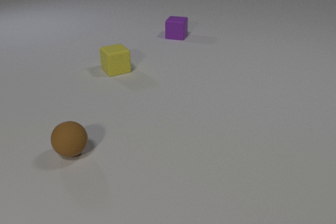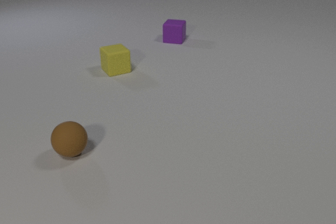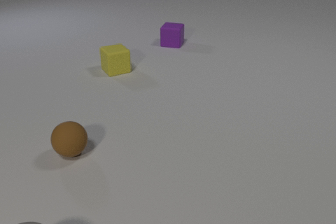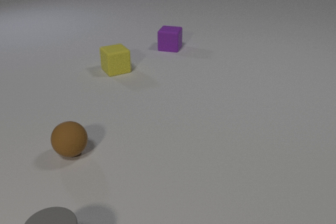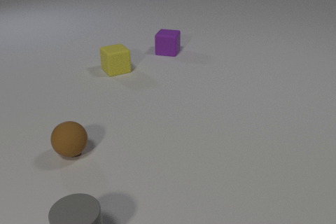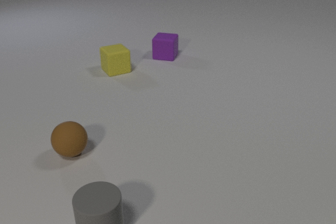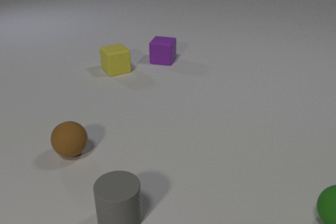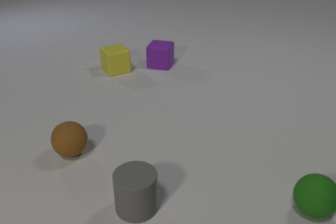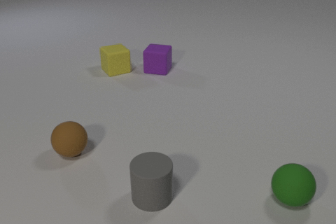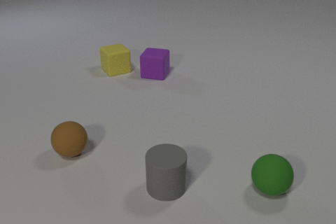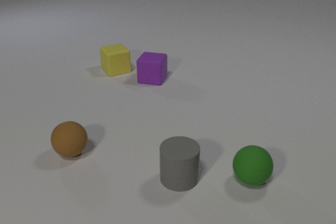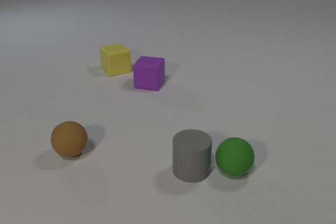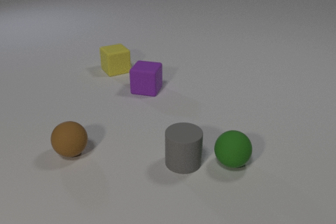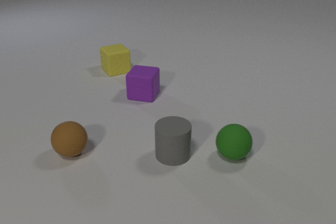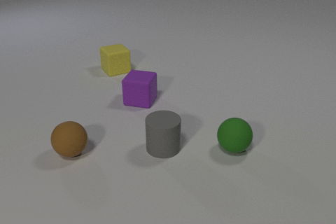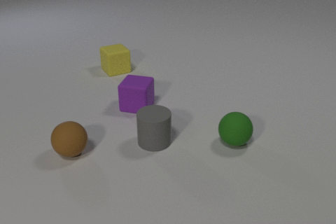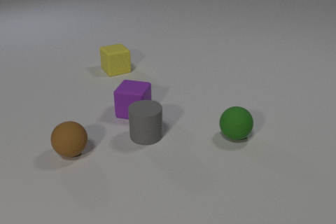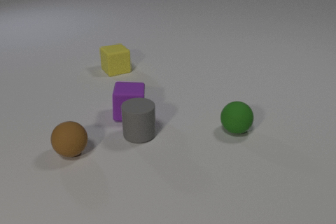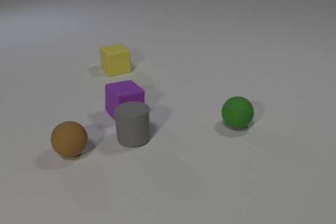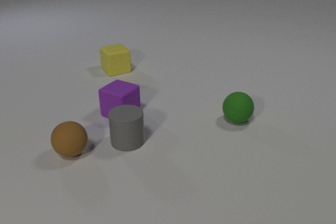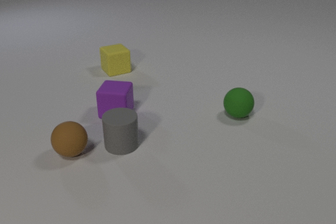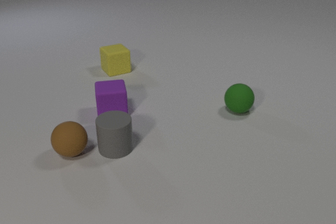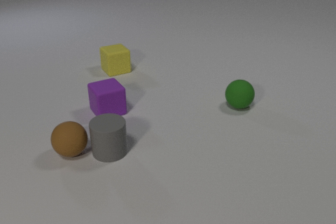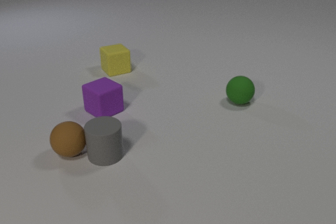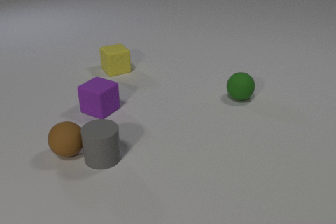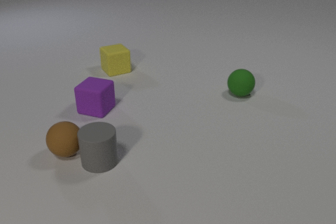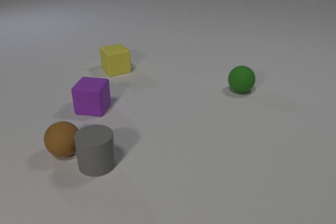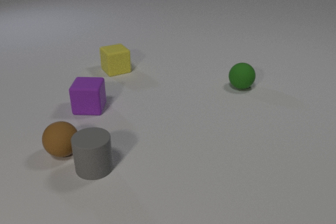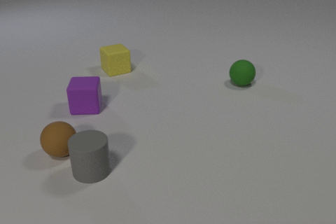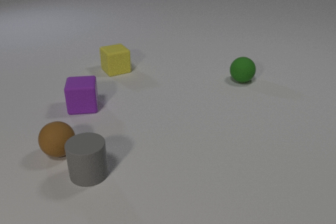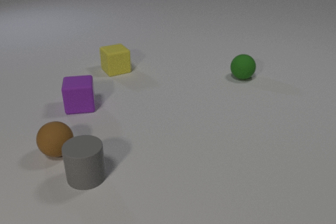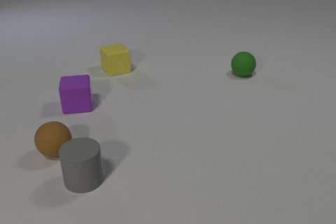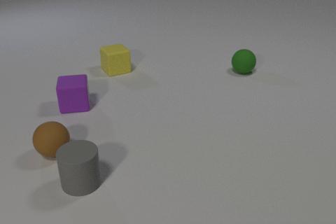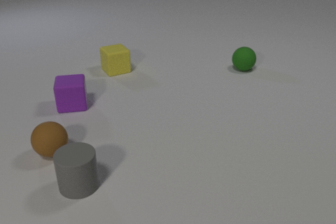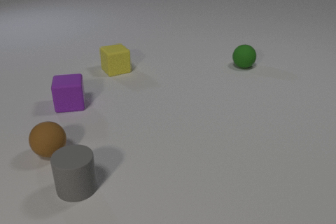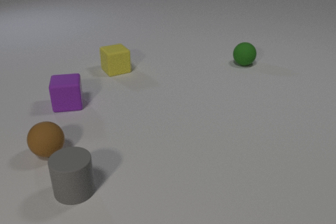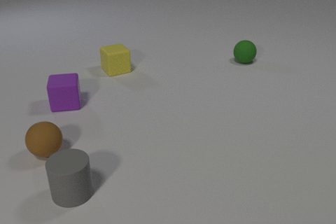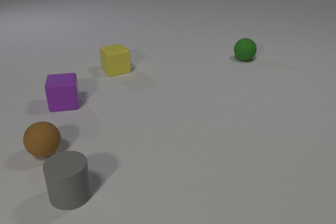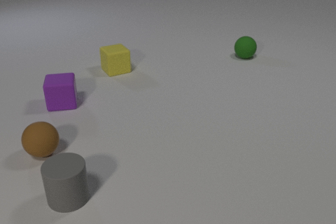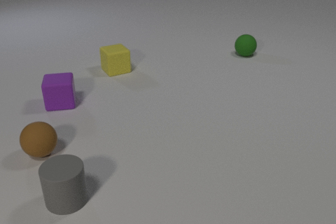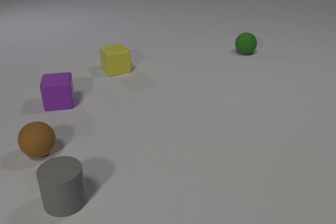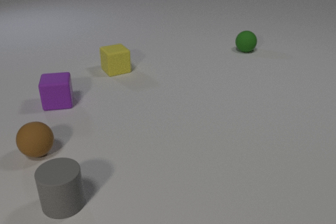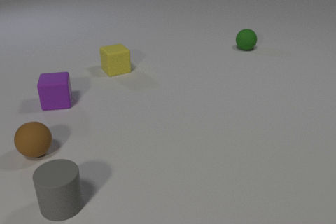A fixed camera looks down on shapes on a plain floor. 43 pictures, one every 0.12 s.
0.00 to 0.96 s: The gray rubber cylinder comes in at the bottom edge, slides to the right and away from the camera. The green rubber sphere comes in at the right edge, rolls to the left. The purple rubber cube slides toward the camera.
0.96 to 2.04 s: The gray rubber cylinder slides away from the camera. The green rubber sphere rolls away from the camera and to the left. The purple rubber cube slides toward the camera. The gray rubber cylinder and the green rubber sphere collide. The gray rubber cylinder and the purple rubber cube collide.
2.04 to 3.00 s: The gray rubber cylinder slides toward the camera and to the left. The green rubber sphere rolls away from the camera. The purple rubber cube slides to the left and away from the camera, spins counterclockwise seen from above by about 165 degrees, its near face sliding to the right. The gray rubber cylinder and the brown rubber sphere collide.
3.00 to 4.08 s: The gray rubber cylinder slides toward the camera and to the left. The green rubber sphere rolls away from the camera. The purple rubber cube slides to the left and away from the camera, spins so that its near face slides to the right, counterclockwise seen from above. The brown rubber sphere rolls to the left.
4.08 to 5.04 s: The gray rubber cylinder slides toward the camera and to the left. The green rubber sphere rolls away from the camera. The purple rubber cube slides to the left and away from the camera. The brown rubber sphere rolls to the left.
Are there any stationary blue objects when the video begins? no.
How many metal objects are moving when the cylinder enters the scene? 0.
What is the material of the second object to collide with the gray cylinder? rubber.
